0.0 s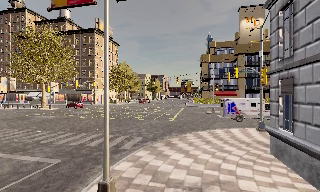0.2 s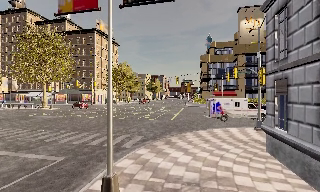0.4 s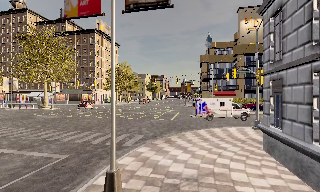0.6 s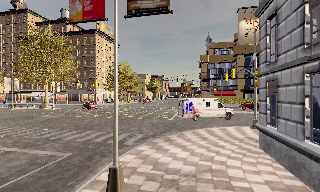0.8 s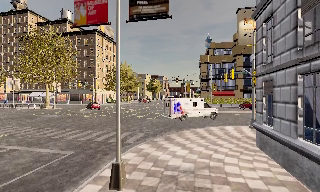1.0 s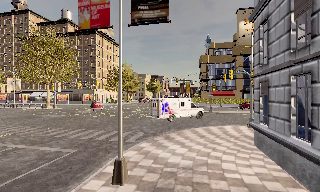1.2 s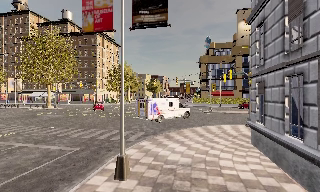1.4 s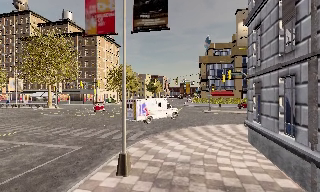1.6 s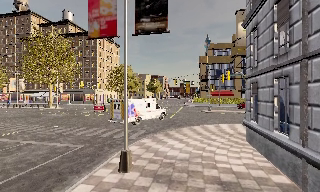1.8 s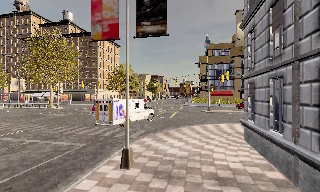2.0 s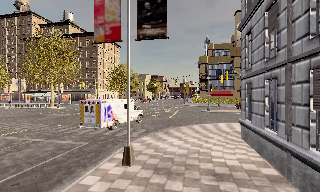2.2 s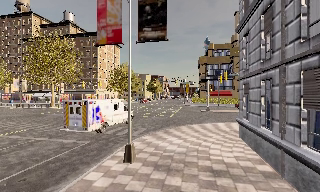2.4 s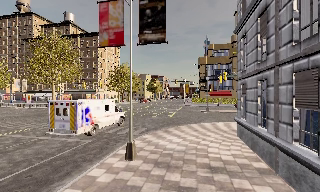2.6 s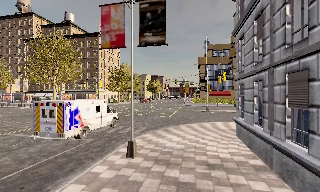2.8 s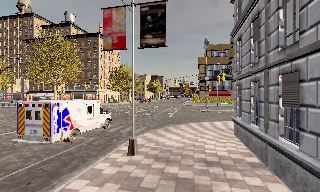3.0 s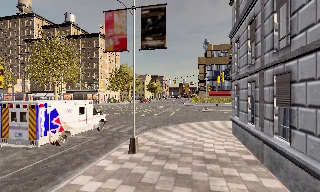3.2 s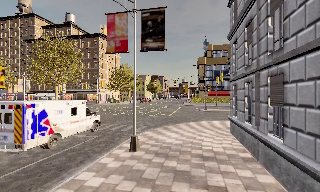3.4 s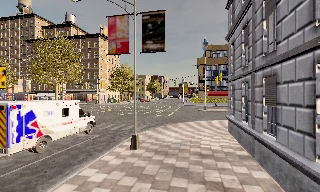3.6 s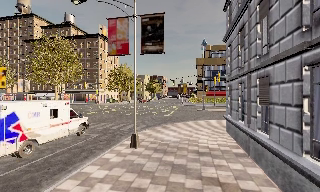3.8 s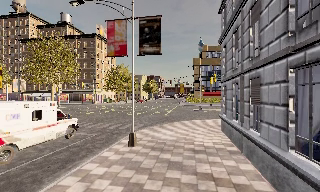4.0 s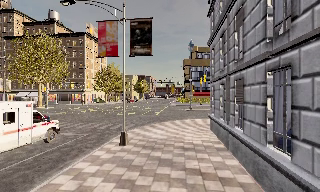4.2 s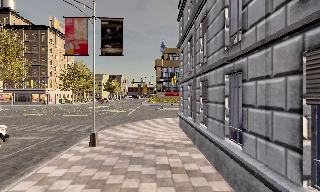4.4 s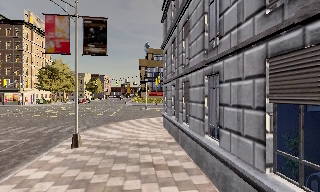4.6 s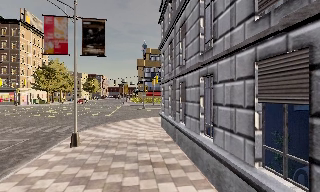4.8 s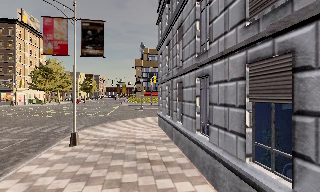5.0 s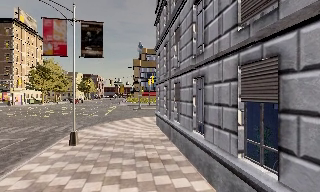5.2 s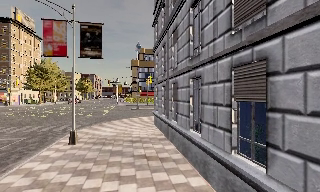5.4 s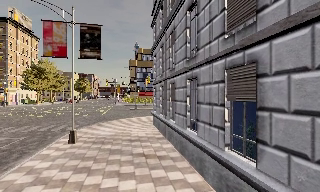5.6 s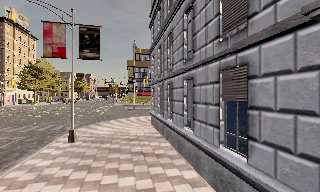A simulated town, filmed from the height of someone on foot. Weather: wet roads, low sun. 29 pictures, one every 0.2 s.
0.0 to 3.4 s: The camera travels backward, about 4 m, so what stands in front gets smaller.
3.4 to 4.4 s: The camera swings to its right by about 20 degrees, and the scene slides to the left. It travels backward, about 1 m, so what stands in front gets smaller.
4.4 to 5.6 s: The camera travels backward, about 1 m, so what stands in front gets smaller.
The film runs backward here.
